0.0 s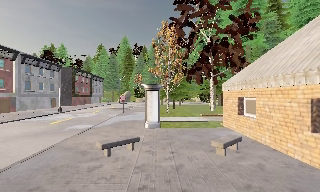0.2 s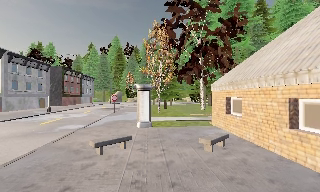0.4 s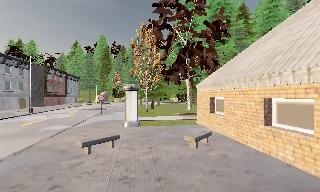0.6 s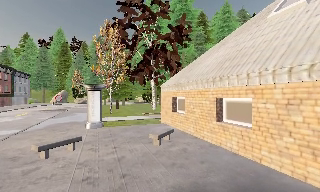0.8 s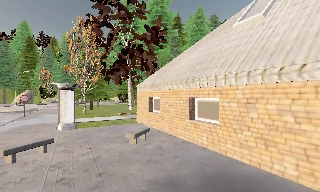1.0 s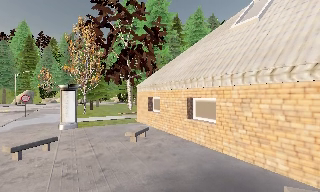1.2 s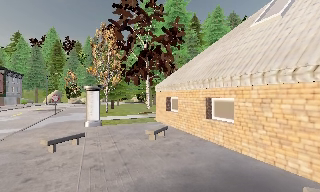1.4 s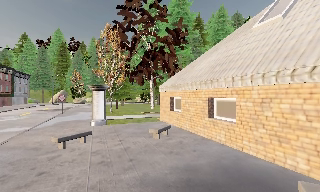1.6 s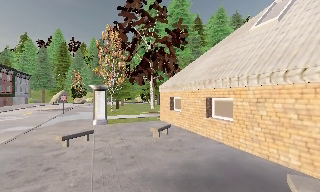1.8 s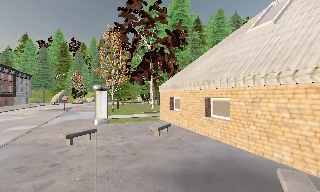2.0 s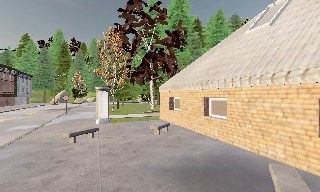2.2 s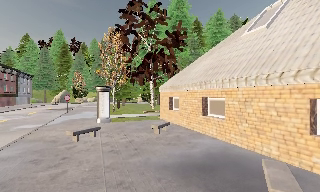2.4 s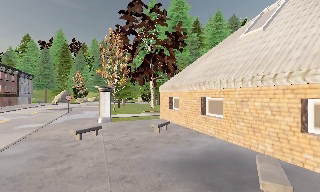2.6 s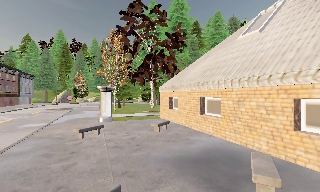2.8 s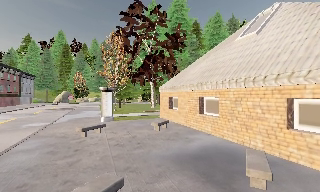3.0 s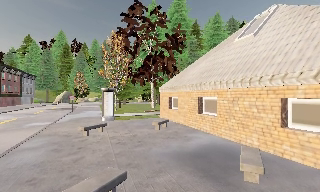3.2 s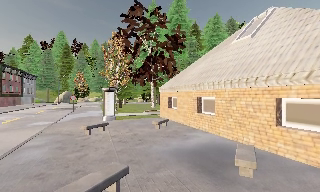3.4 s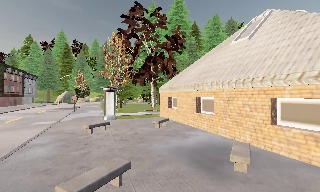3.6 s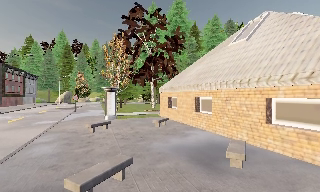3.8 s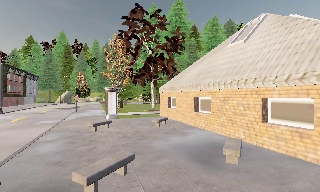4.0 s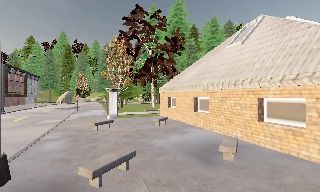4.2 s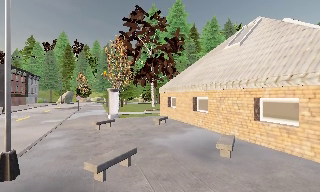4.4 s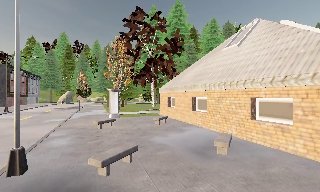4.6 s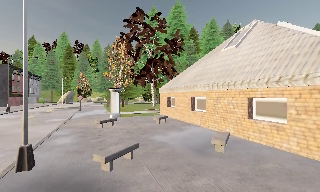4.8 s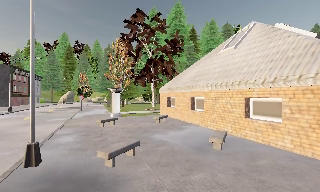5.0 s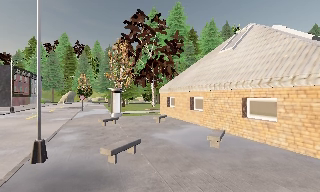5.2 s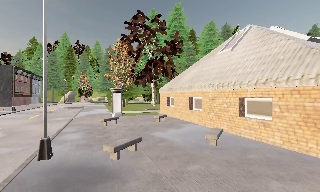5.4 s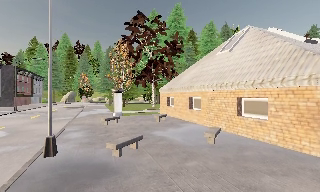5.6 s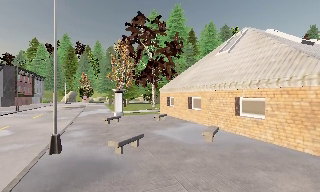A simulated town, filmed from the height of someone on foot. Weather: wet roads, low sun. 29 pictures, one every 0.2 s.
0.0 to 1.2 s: The camera pans to its right, which is clockwise from overhead, by about 20 degrees. It travels backward, about 1.5 m, so what stands in front gets smaller.
1.2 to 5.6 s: The camera travels backward, about 6 m, so what stands in front gets smaller.
The film runs backward here.
